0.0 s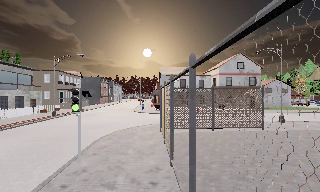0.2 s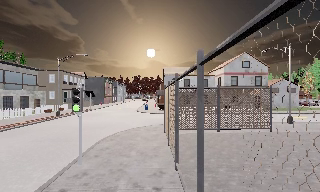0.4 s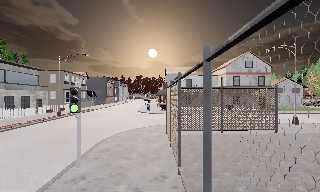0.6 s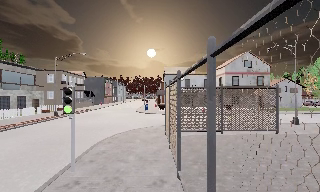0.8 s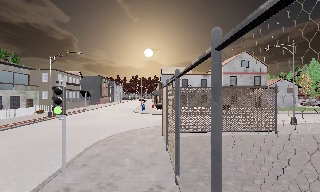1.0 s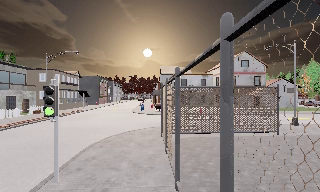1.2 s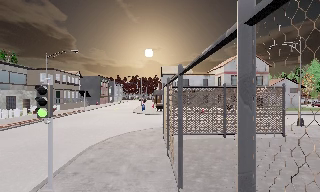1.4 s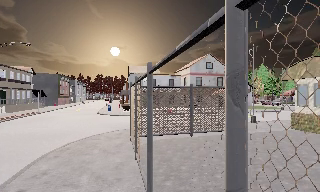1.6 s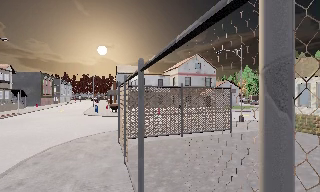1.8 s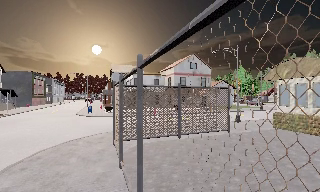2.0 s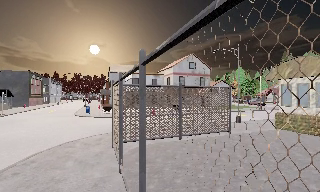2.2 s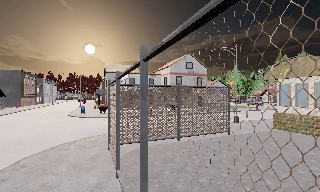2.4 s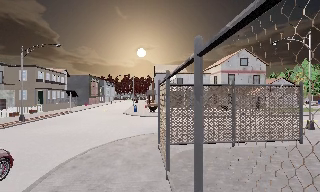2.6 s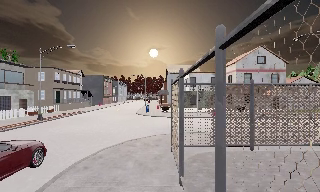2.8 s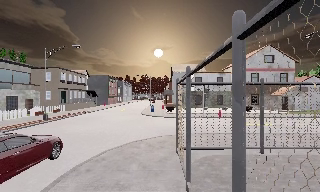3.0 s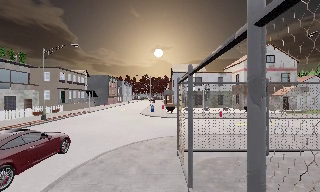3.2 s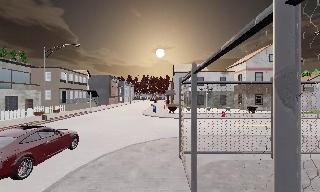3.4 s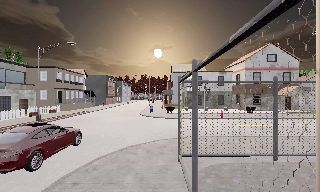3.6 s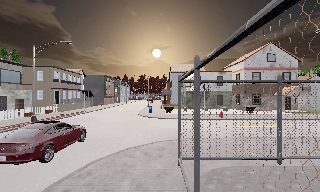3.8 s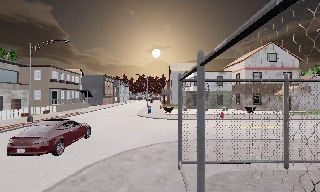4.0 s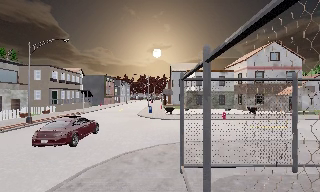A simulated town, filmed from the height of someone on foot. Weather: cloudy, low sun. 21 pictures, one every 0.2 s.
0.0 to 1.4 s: The camera swings to its right by about 10 degrees, and the scene slides to the left. It travels forward, about 2 m, so what stands in front looms larger.
1.4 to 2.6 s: The camera pans to its left, which is counterclockwise from overhead, by about 15 degrees. It travels forward, about 2 m, so what stands in front looms larger.
2.6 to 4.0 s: The camera travels forward, about 2 m, so what stands in front looms larger.
The film runs forward here.
